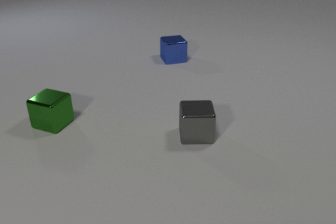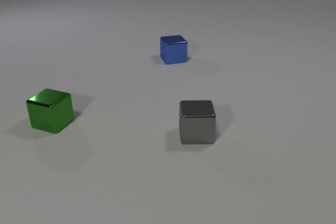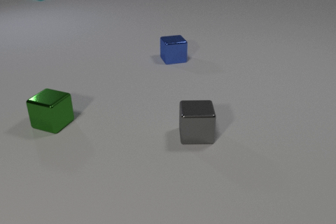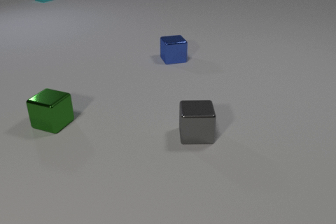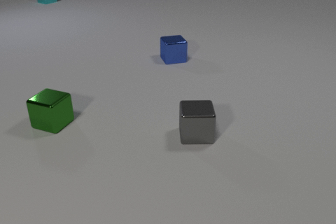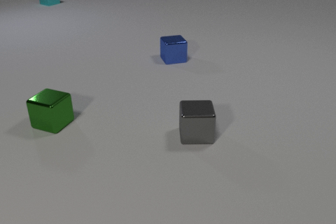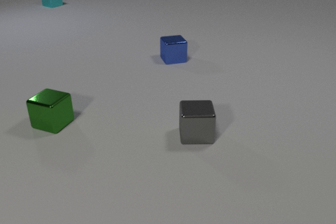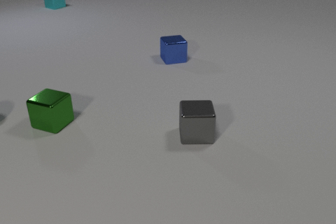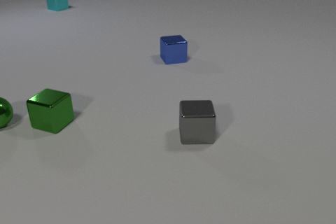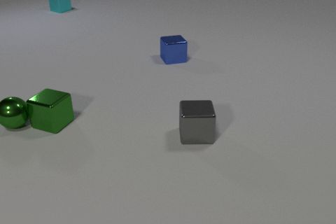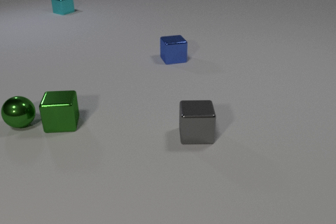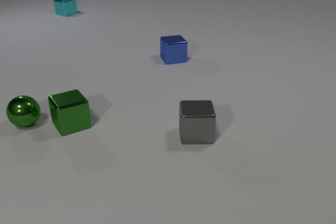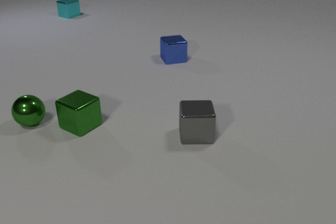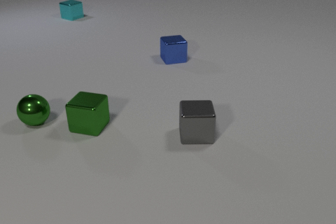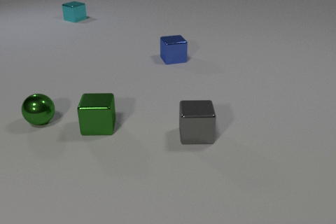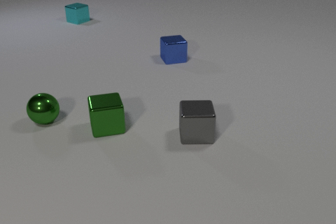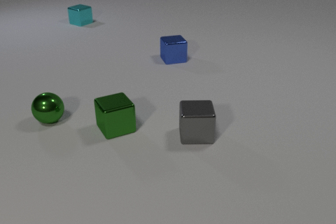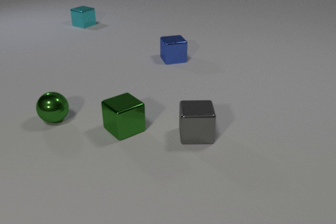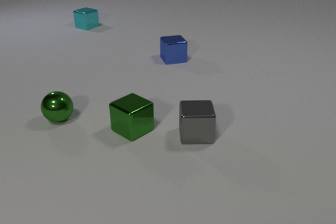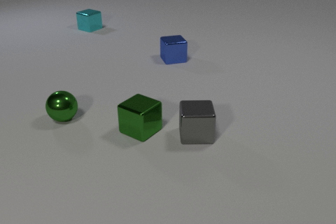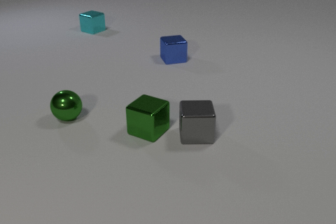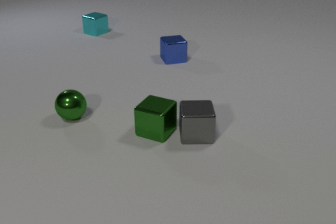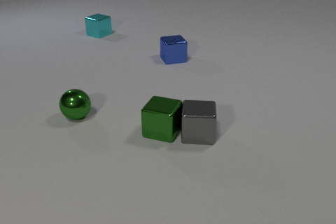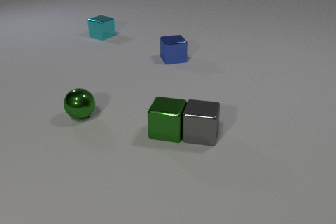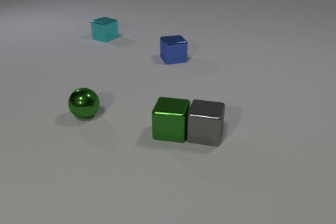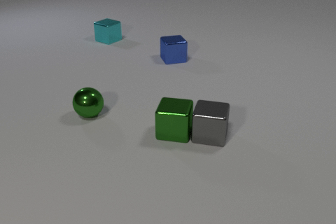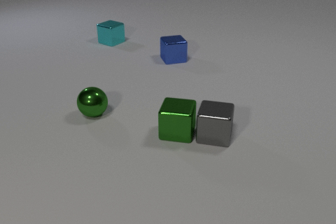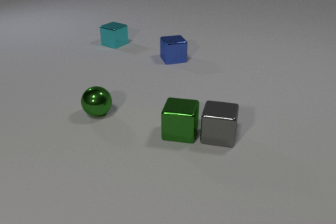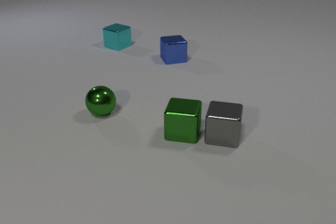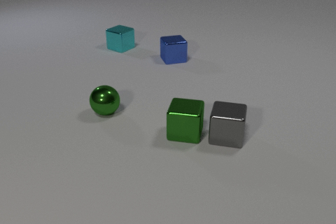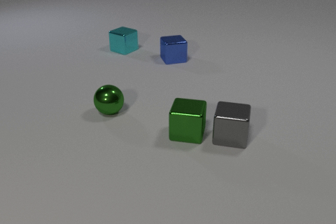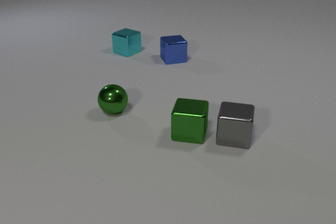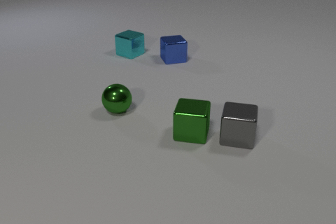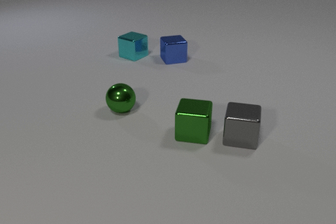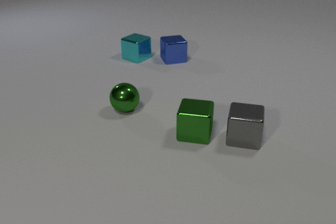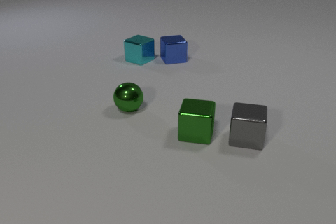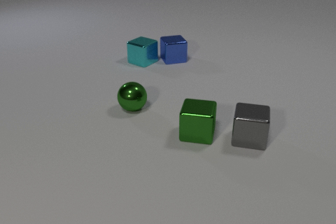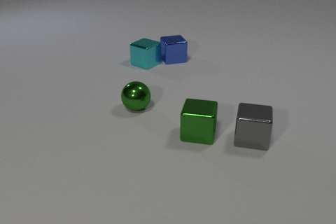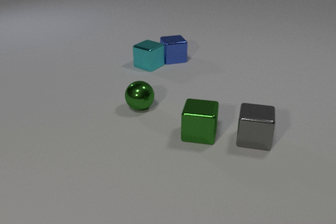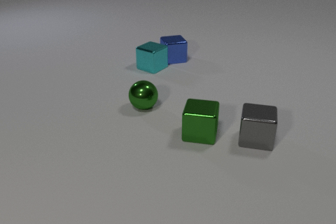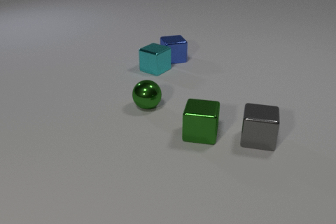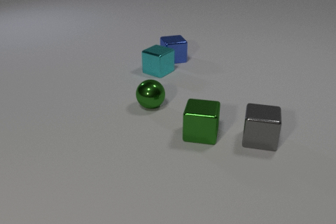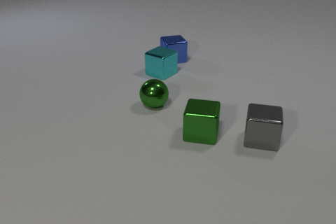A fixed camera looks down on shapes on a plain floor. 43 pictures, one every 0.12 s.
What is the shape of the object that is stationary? cube.
What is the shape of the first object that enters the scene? cube.
How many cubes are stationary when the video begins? 3.
0.00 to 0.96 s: The green metal sphere comes in at the left edge, rolls to the right. The cyan metal cube comes in at the top edge, slides toward the camera.
0.96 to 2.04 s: The green metal sphere rolls to the right. The green metal cube slides to the right, spins so that its near face slides to the right, counterclockwise seen from above. The cyan metal cube slides toward the camera. The green metal sphere and the green metal cube collide.
2.04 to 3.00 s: The green metal sphere rolls to the right. The green metal cube slides to the right, spins counterclockwise seen from above by about 45 degrees, its near face sliding to the right. The gray metal cube slides to the right. The cyan metal cube slides toward the camera and to the right. The green metal cube and the gray metal cube collide.
3.00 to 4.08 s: The green metal sphere rolls to the right. The green metal cube slides to the right. The gray metal cube slides to the right. The cyan metal cube slides toward the camera and to the right.
4.08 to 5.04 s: The green metal sphere rolls to the right. The gray metal cube slides to the right. The cyan metal cube slides toward the camera and to the right.
